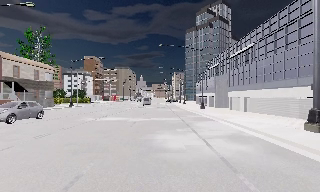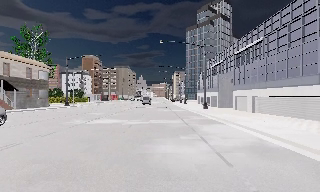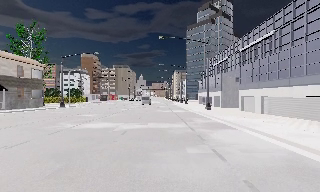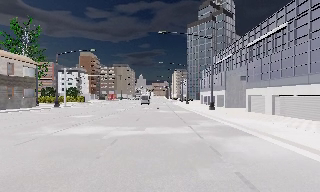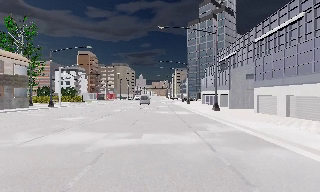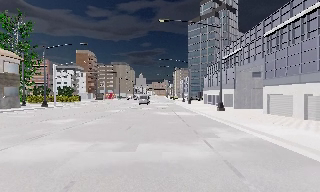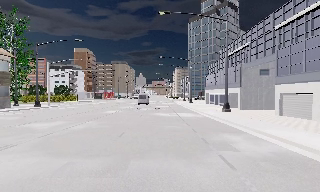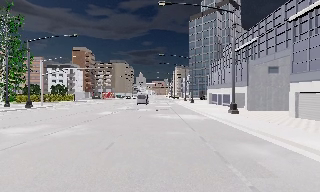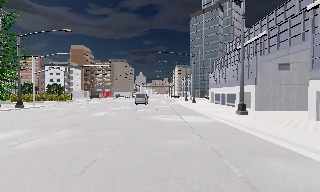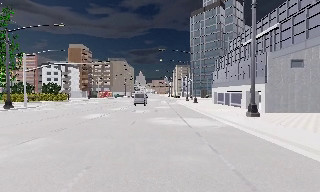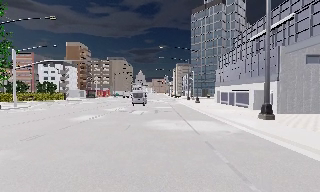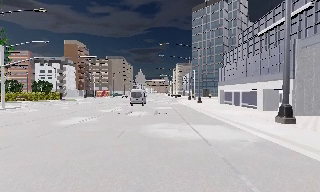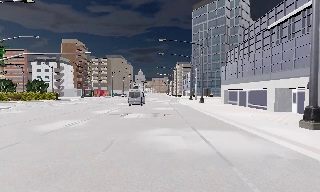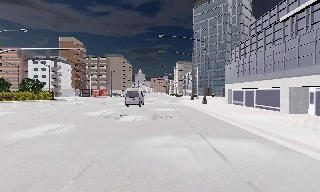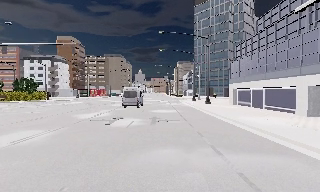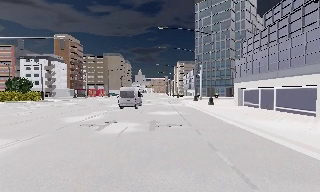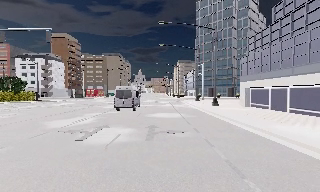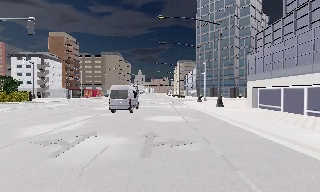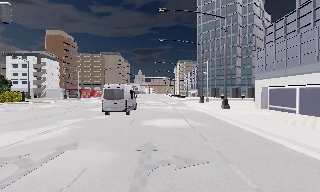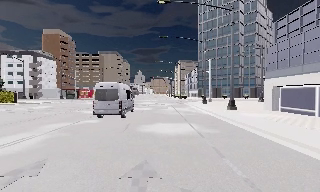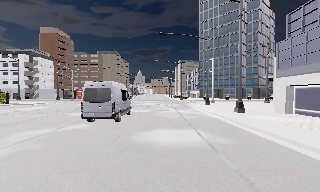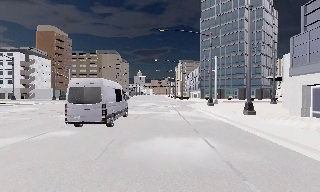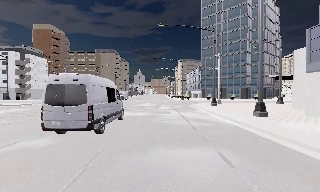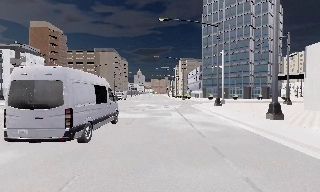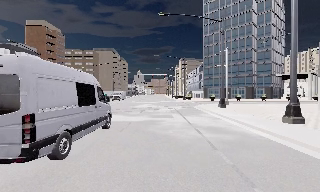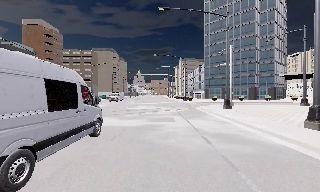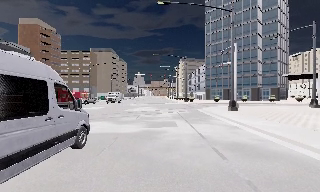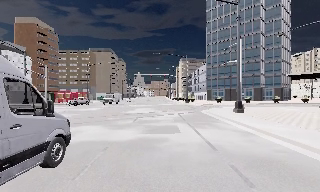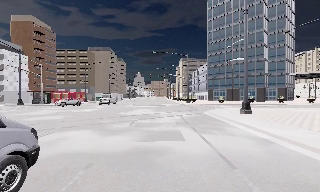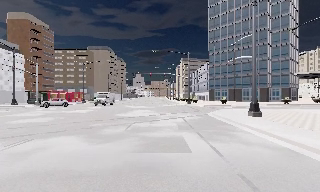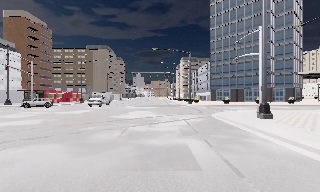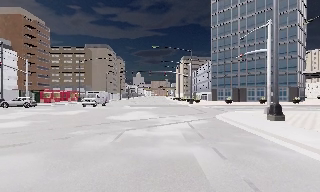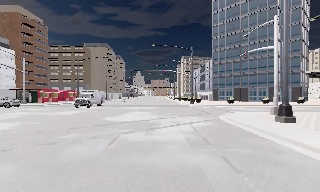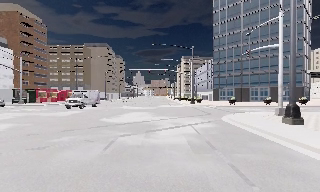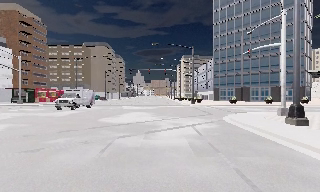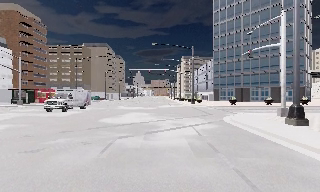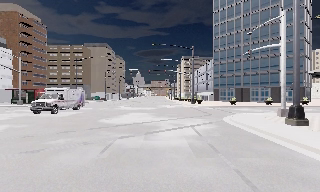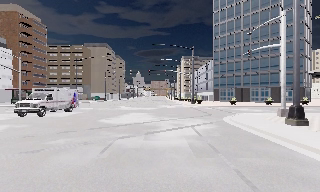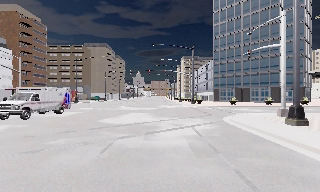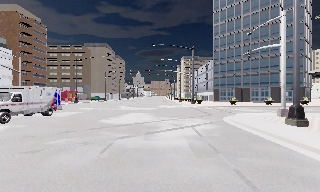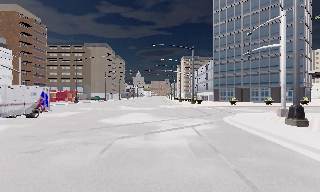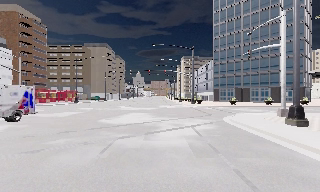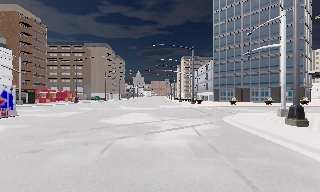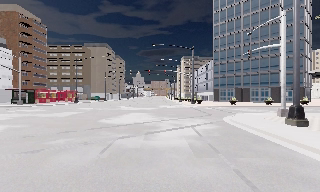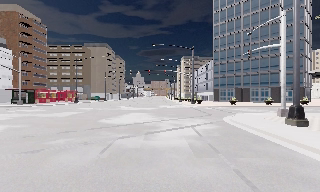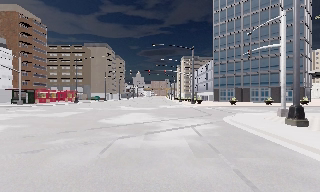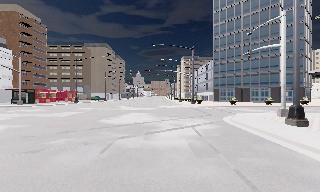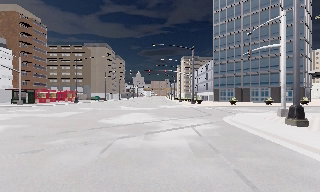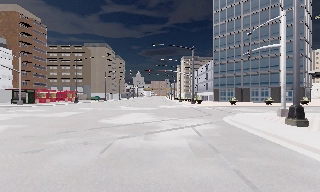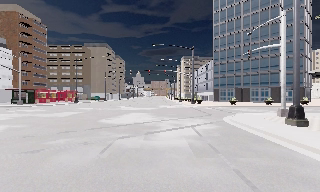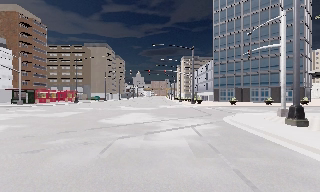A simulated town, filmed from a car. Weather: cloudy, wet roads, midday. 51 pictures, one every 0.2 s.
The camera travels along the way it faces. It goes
forward.
0.0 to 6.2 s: The camera travels forward, about 45 m, so what stands in front looms larger.
6.2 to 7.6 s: The camera travels forward, about 1.5 m, so what stands in front looms larger. It loses speed.
7.6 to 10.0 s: The camera keeps its place and its aim.
The film runs forward here.
